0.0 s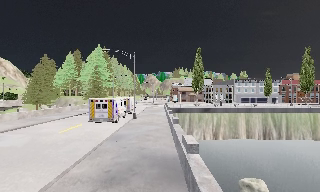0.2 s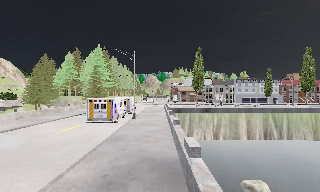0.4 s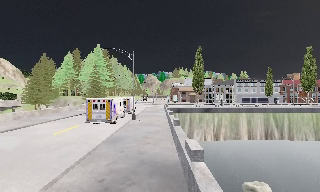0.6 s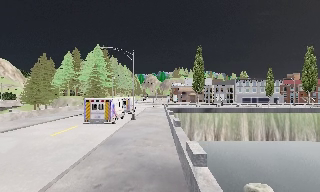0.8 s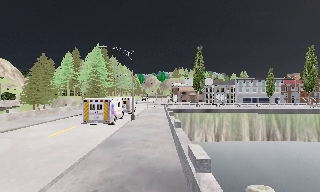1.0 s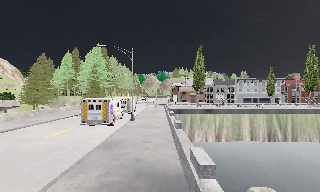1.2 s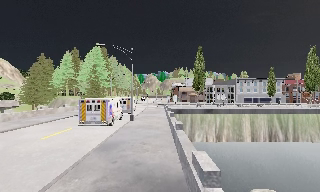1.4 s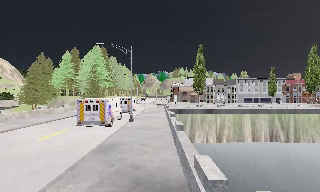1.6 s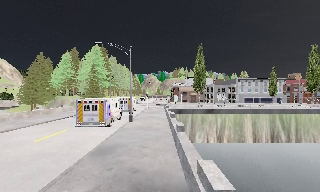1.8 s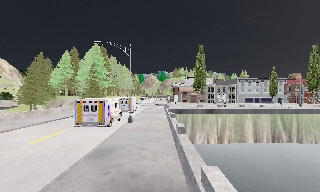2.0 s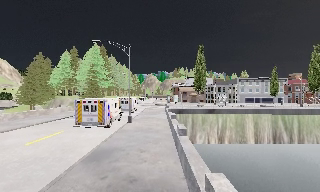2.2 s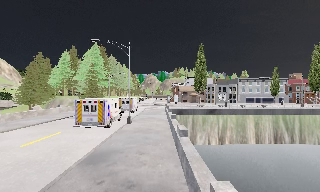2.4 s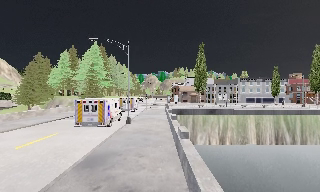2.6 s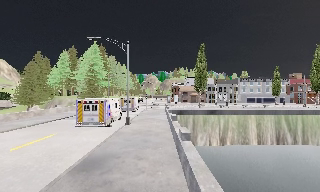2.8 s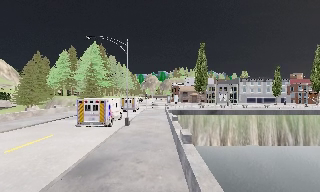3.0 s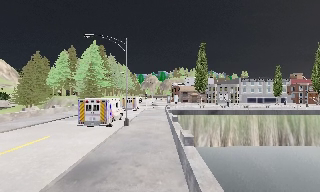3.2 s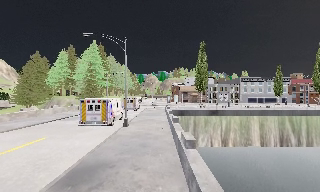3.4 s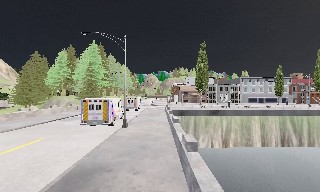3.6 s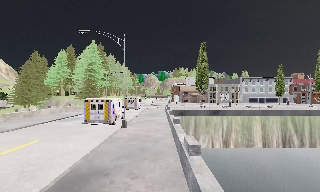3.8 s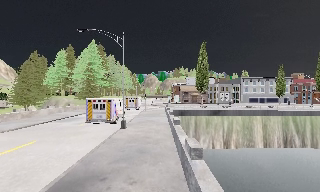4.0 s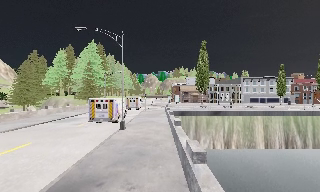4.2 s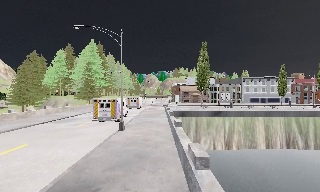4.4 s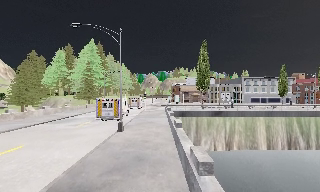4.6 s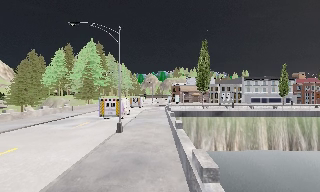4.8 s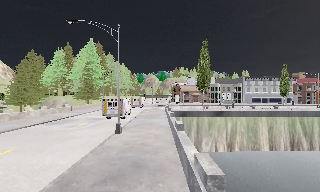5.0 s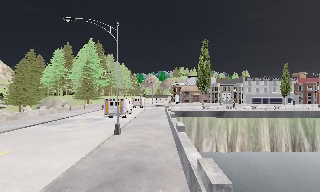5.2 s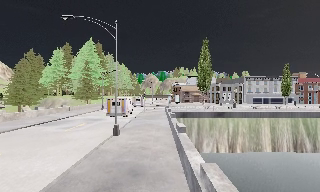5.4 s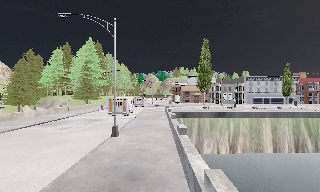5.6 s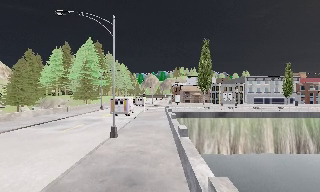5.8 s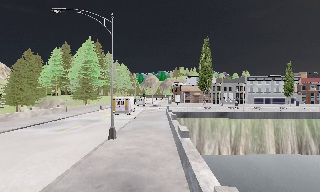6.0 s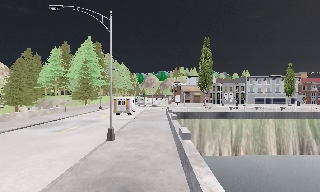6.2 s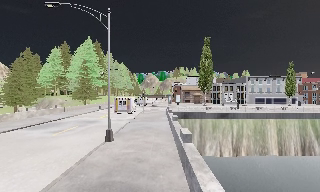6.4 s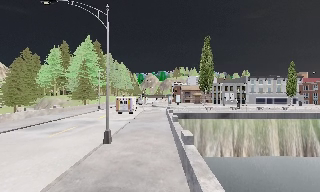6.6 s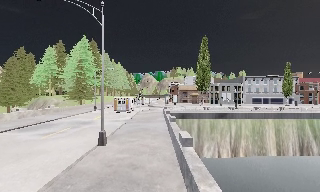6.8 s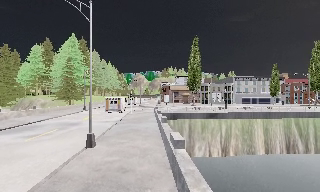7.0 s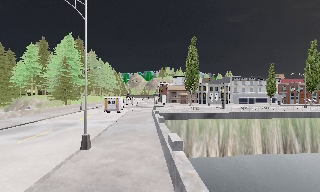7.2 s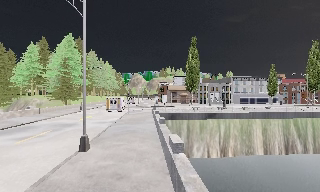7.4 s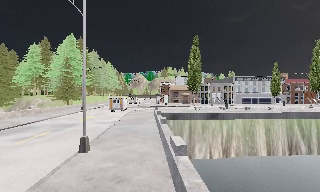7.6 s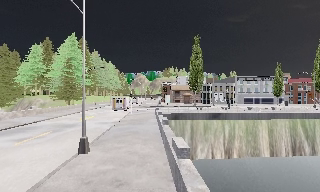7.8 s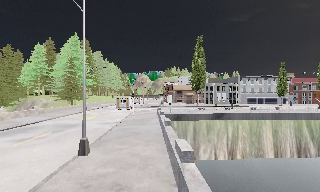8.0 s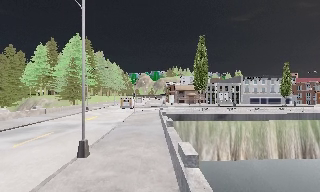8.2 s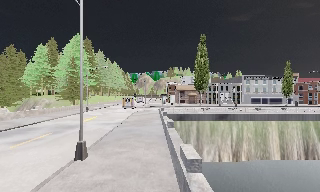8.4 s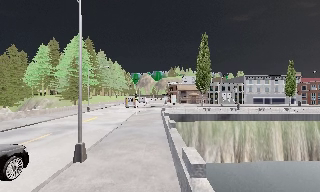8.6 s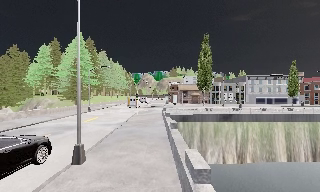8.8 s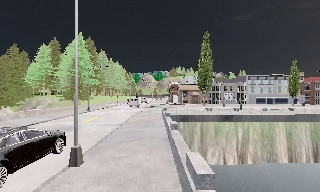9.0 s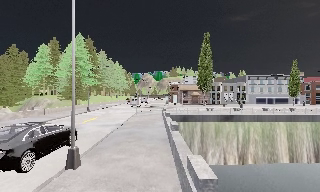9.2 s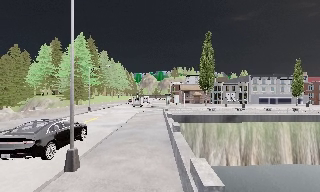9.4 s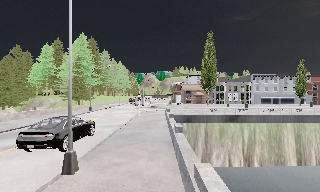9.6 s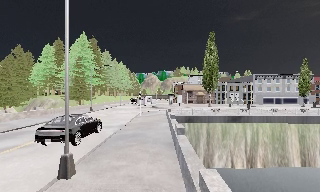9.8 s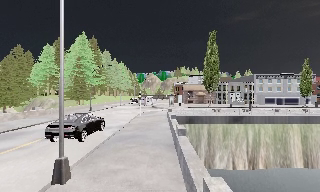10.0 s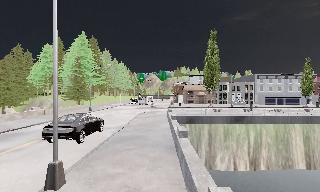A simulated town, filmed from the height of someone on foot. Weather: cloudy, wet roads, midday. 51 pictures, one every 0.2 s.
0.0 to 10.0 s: The camera travels forward, about 13 m, so what stands in front looms larger.
The film runs forward here.
